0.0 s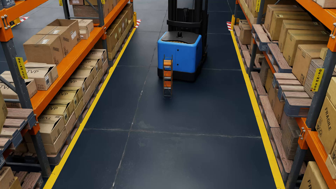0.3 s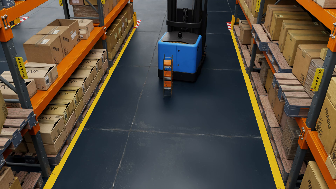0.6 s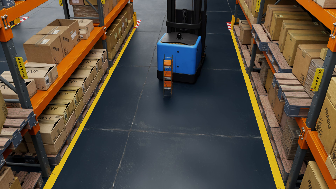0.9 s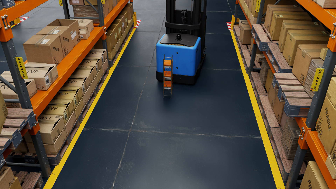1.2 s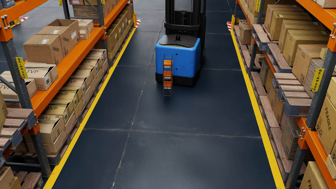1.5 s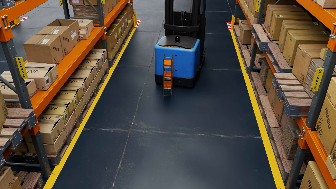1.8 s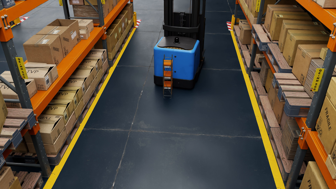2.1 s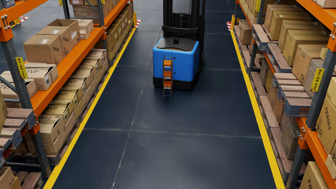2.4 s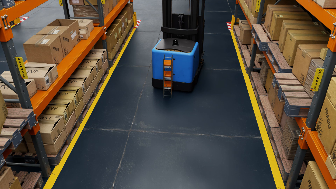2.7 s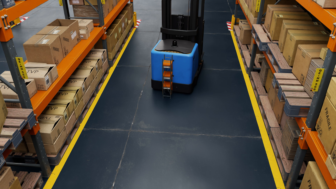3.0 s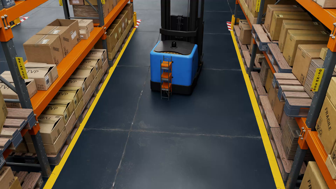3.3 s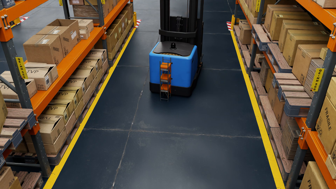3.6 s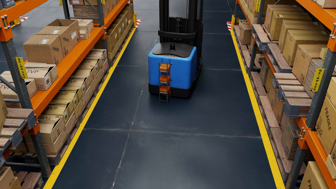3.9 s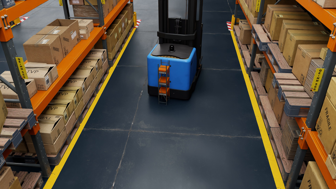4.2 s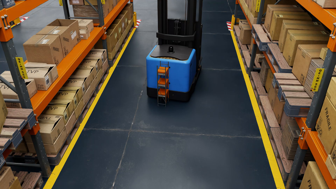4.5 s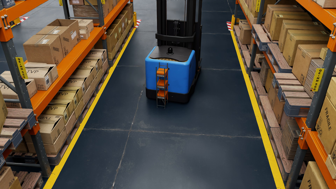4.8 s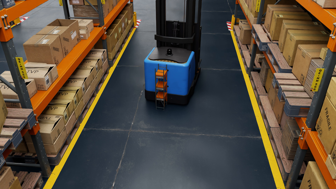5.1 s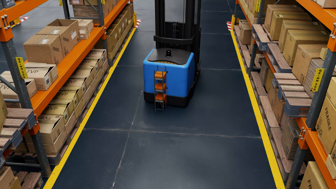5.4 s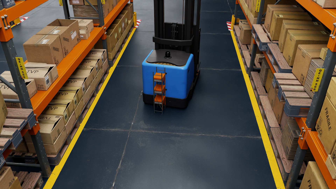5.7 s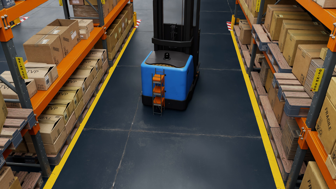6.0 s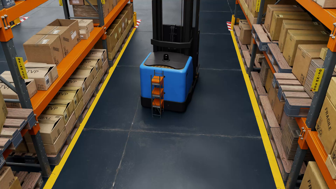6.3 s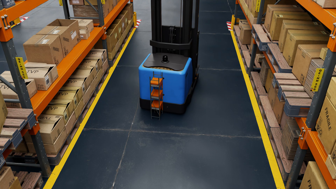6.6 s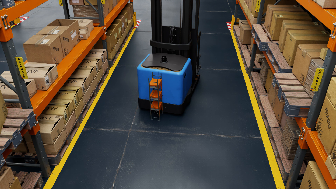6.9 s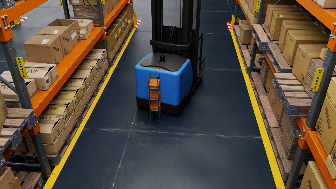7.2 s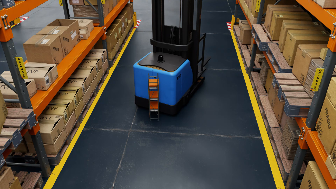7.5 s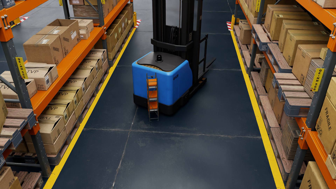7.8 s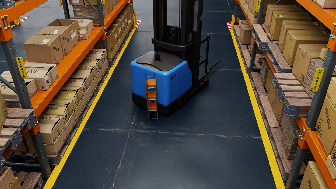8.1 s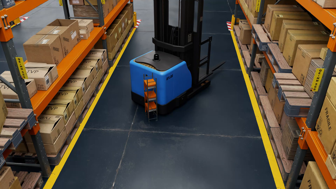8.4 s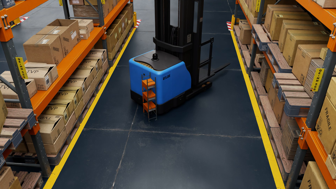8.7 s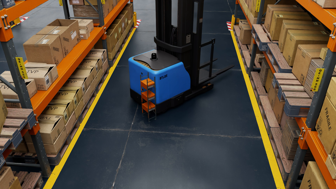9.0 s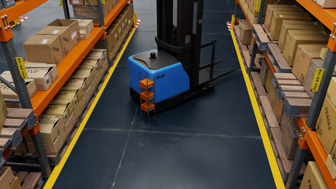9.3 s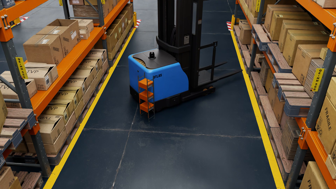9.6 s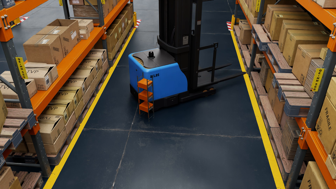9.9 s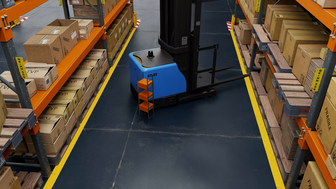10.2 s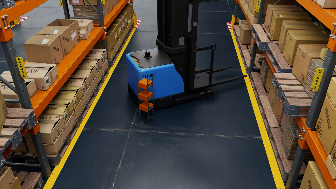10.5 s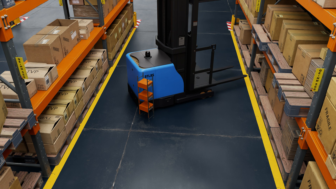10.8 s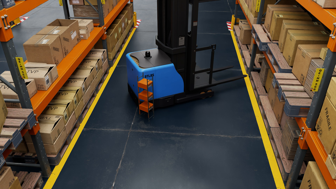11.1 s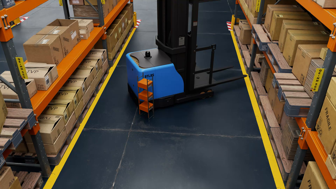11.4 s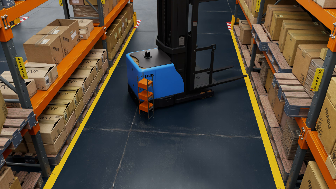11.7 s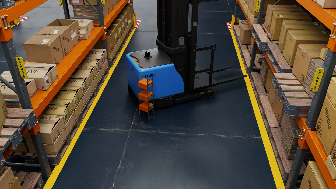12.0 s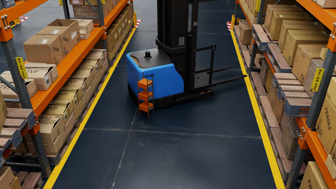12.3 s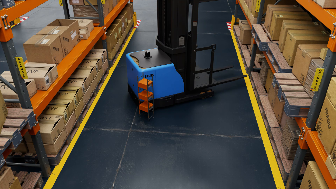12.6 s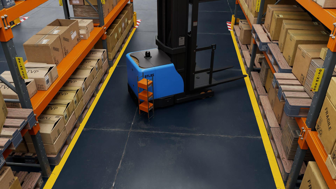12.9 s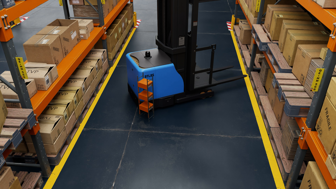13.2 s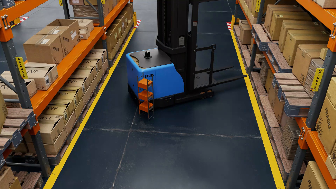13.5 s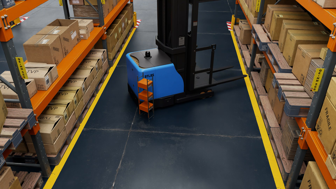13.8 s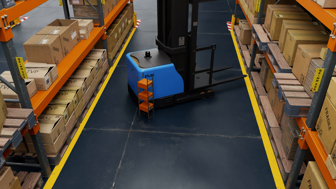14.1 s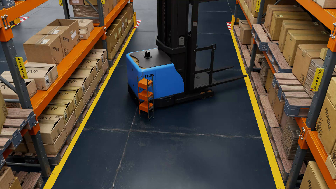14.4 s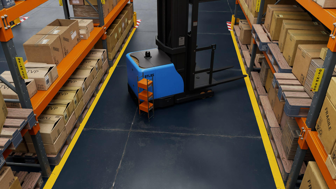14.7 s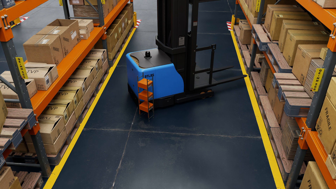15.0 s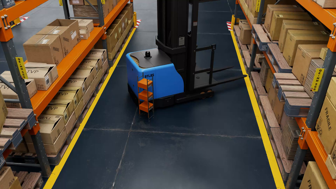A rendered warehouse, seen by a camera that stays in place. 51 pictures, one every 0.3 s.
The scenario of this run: A forklift runs into an object in its way.
